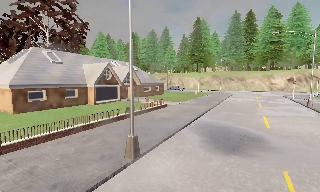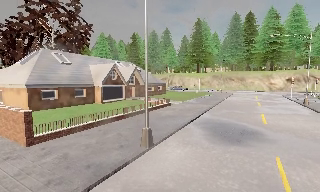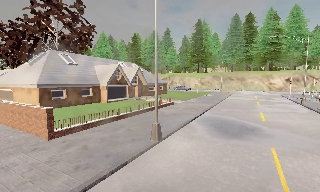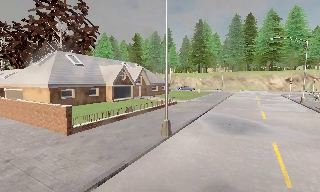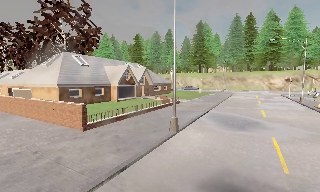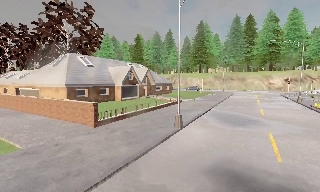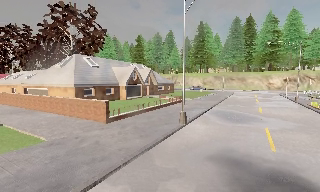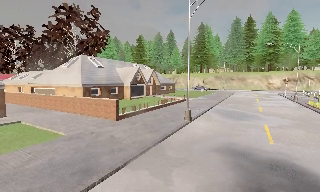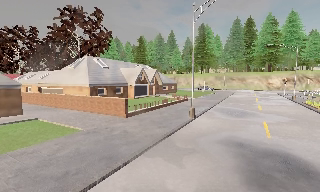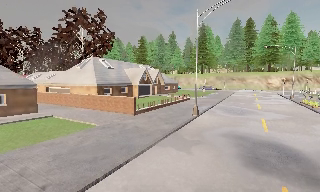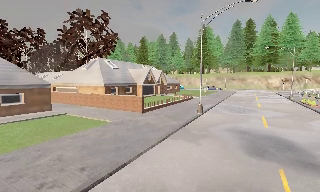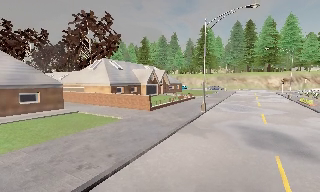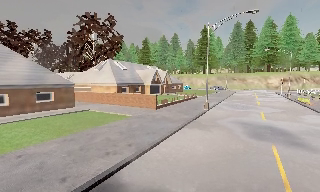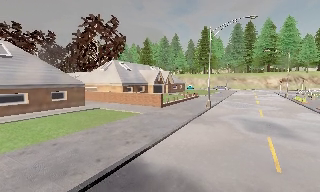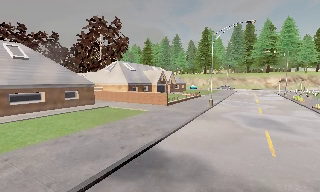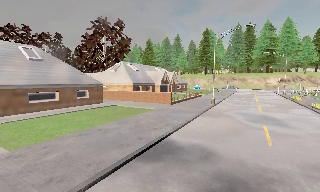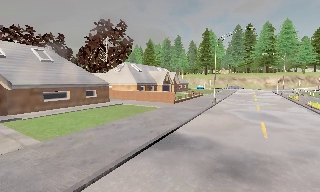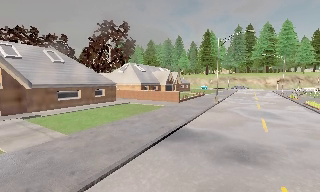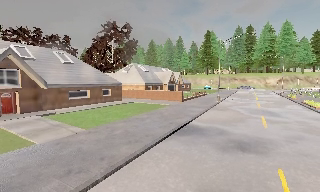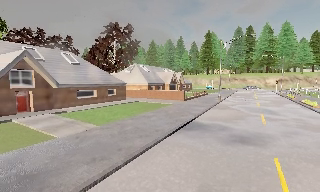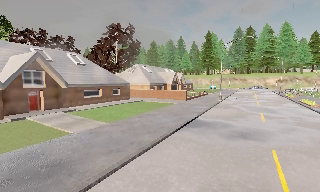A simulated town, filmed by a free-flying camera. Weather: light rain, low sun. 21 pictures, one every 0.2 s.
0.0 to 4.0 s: The camera travels backward and to its left, about 18 m, so what stands in front gets smaller.
The film runs forward here.
